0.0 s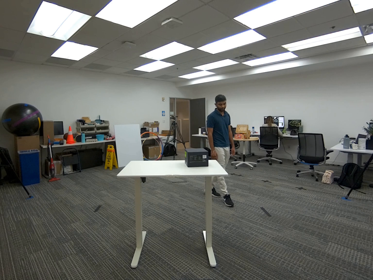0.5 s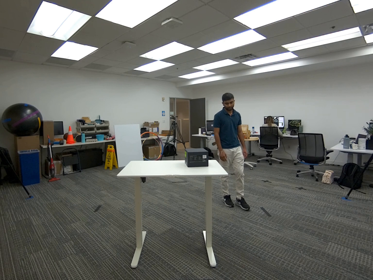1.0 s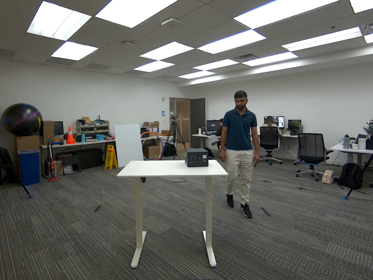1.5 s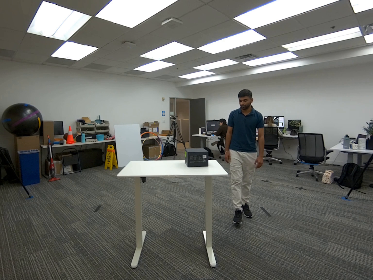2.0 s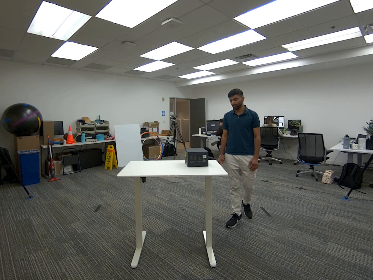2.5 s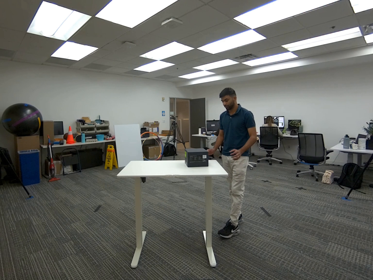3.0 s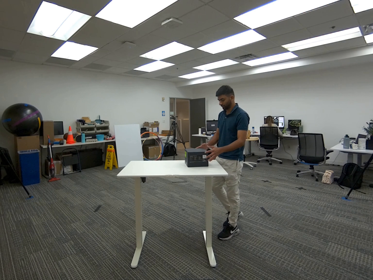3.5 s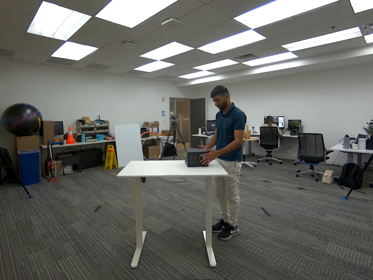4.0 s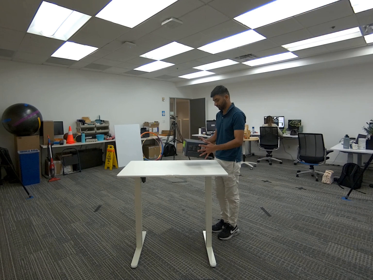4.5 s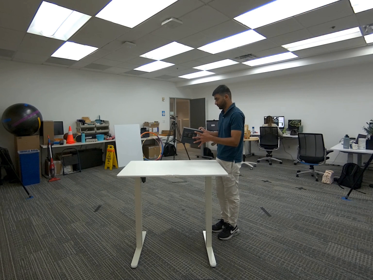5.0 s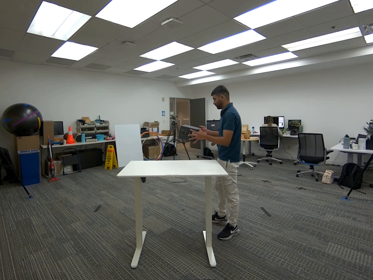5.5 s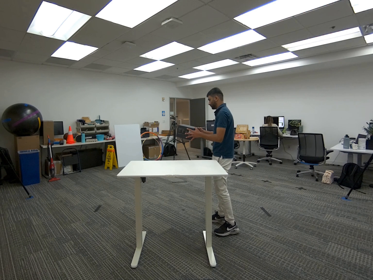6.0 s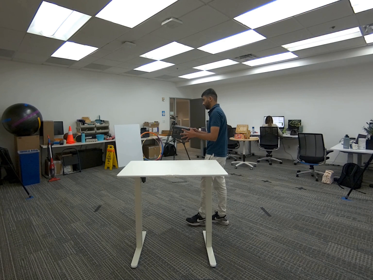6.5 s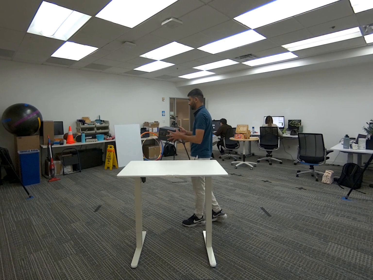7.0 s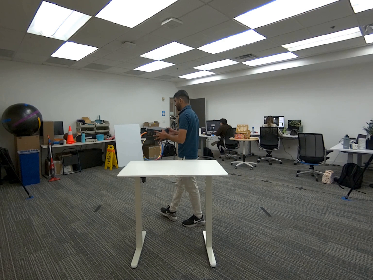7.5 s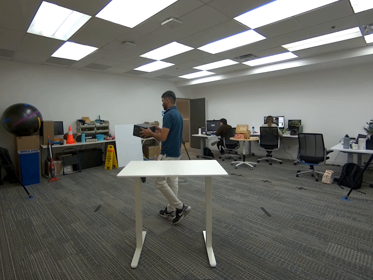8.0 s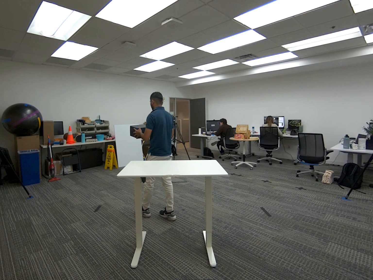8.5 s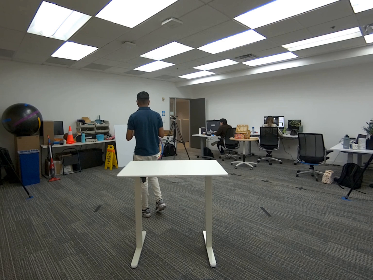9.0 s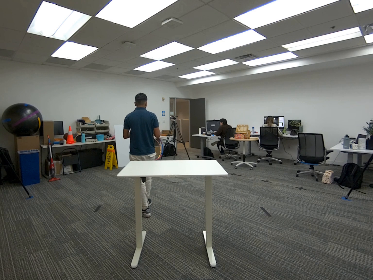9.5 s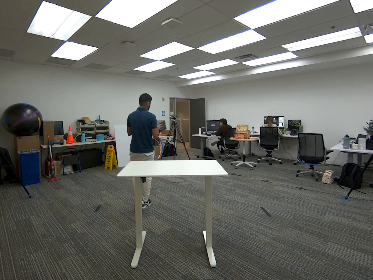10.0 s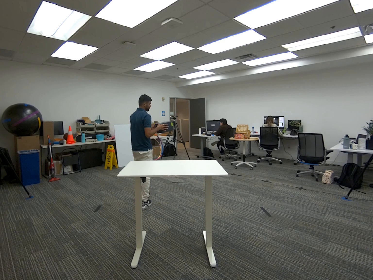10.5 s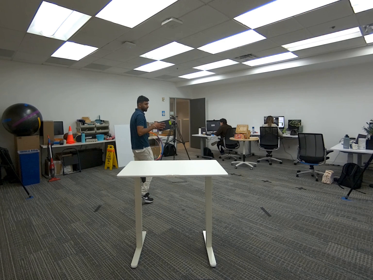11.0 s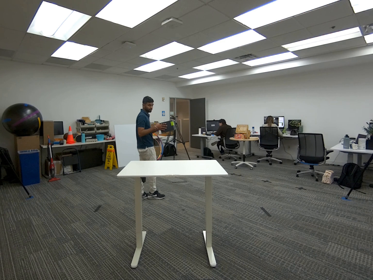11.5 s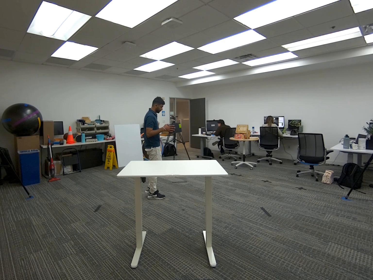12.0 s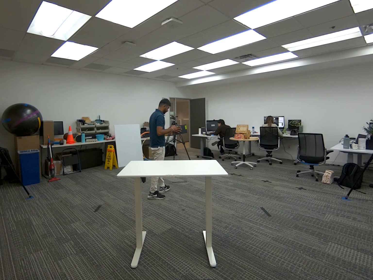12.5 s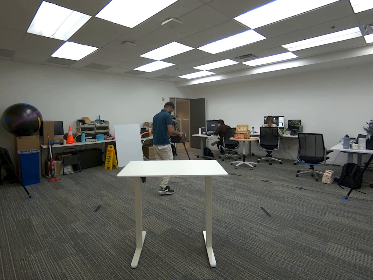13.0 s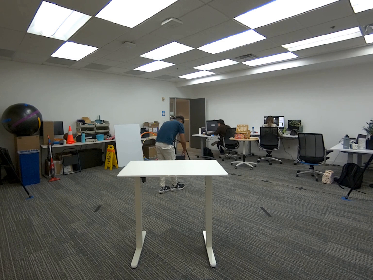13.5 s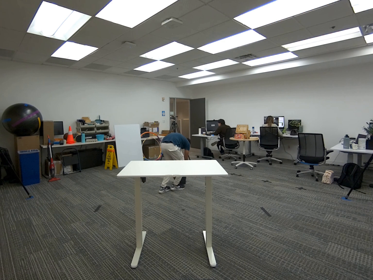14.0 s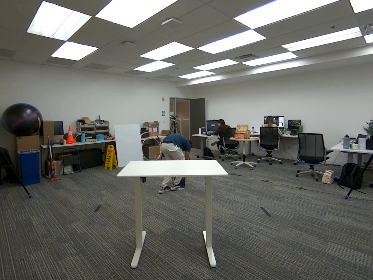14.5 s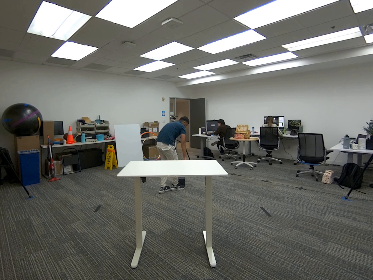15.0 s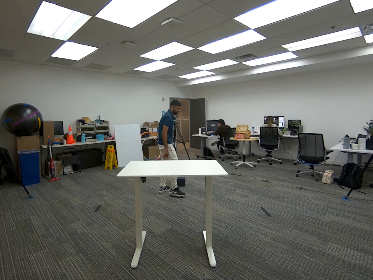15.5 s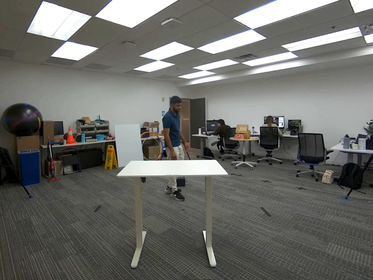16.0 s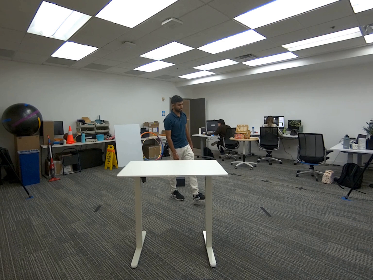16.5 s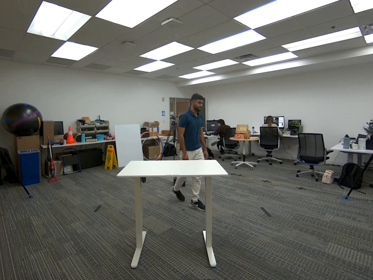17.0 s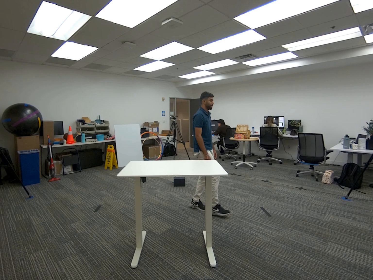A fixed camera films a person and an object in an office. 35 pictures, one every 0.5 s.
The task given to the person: Walk to the box from the table, pick up the box with both hands, and place it on the ground.
